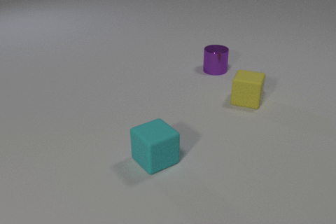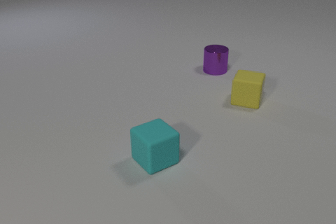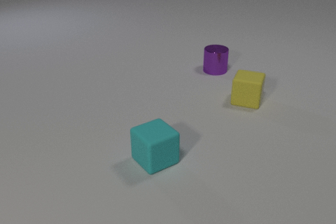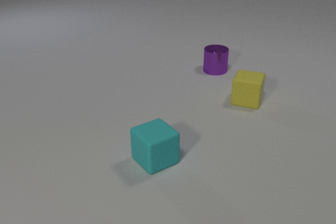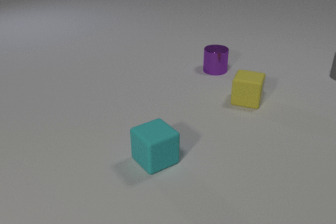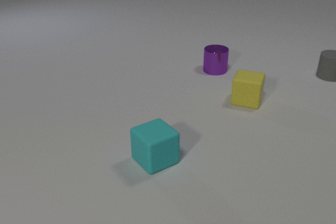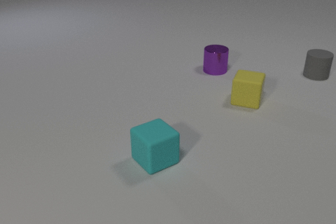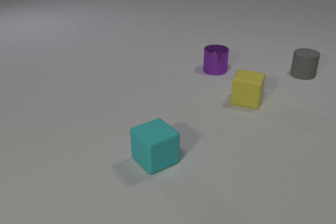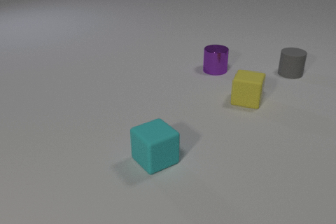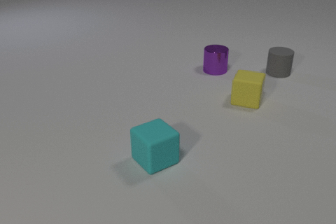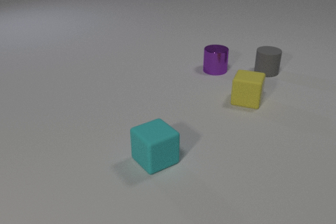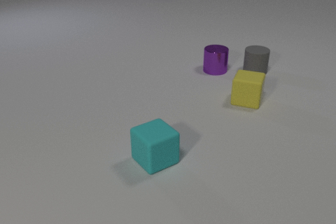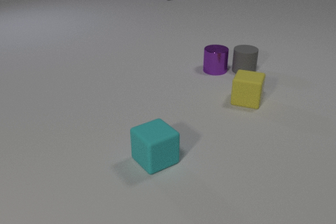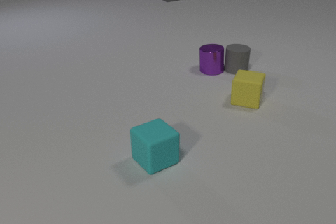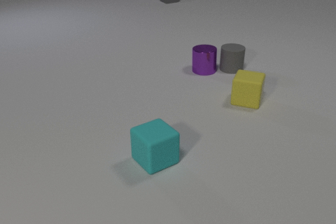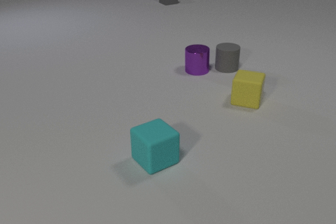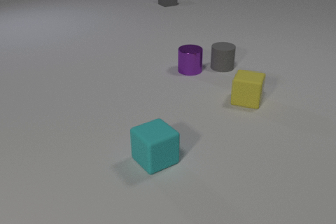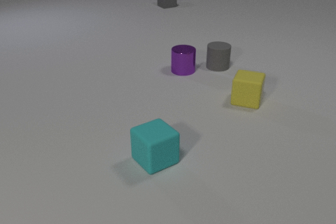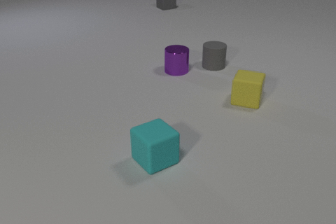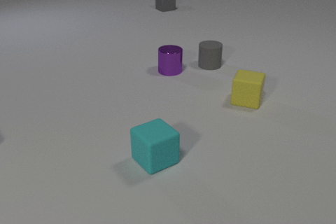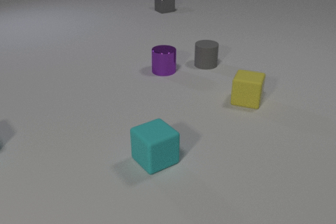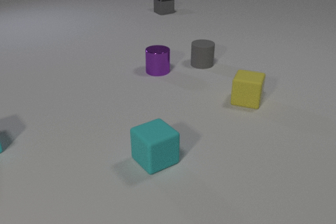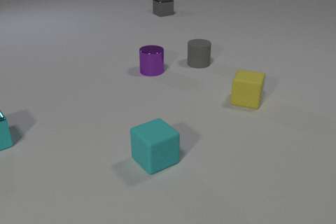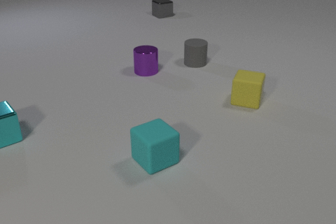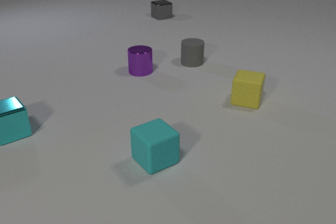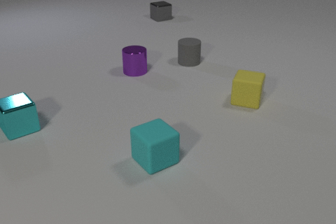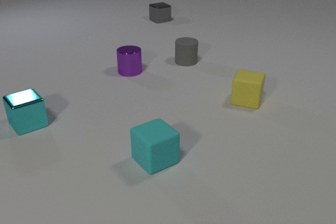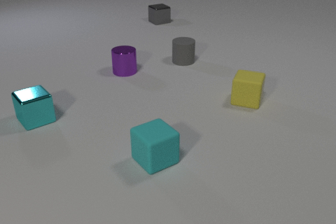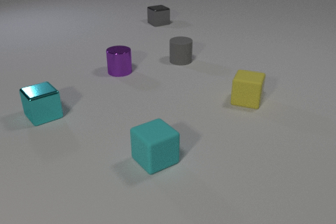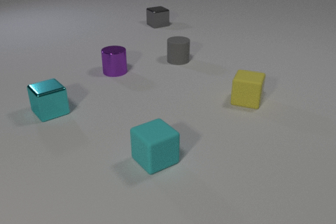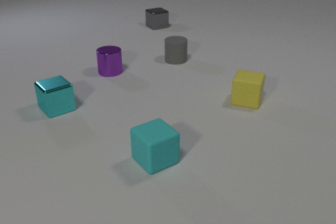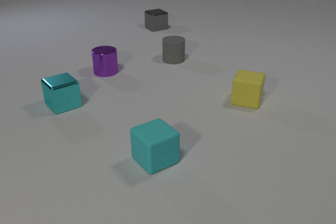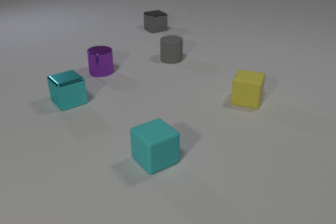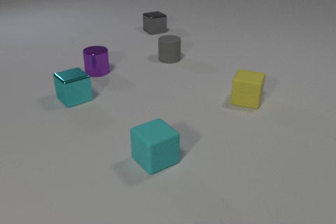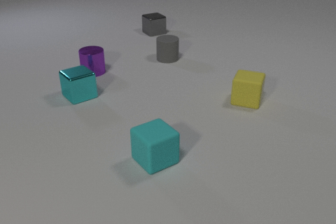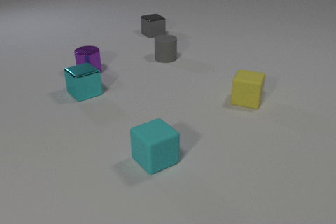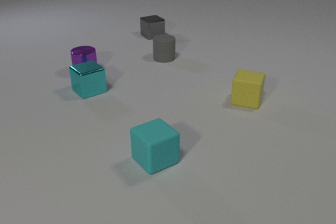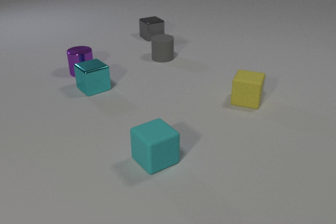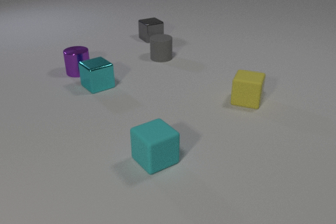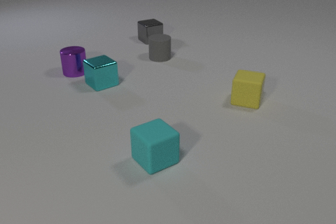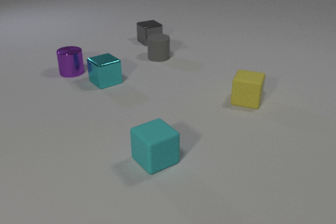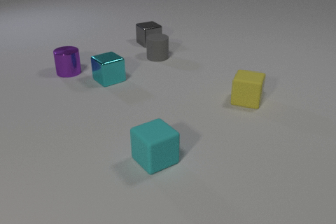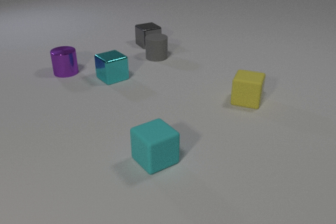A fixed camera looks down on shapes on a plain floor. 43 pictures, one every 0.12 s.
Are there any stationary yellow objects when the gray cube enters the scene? yes.
What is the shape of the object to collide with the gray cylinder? cylinder.
Are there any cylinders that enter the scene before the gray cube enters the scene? yes.
0.00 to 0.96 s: The gray rubber cylinder comes in at the right edge, slides to the left.
0.96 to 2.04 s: The gray rubber cylinder slides to the left. The purple metal cylinder slides to the left. The gray metal cube comes in at the top edge, slides toward the camera. The gray rubber cylinder and the purple metal cylinder collide.
2.04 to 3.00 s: The gray rubber cylinder slides to the left. The purple metal cylinder slides to the left. The gray metal cube slides toward the camera. The cyan metal cube comes in at the left edge, slides to the right and away from the camera.
3.00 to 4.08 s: The gray rubber cylinder slides to the left. The purple metal cylinder slides to the left. The gray metal cube slides toward the camera. The cyan metal cube slides to the right and away from the camera.
4.08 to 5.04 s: The gray rubber cylinder slides to the left and away from the camera. The purple metal cylinder slides to the left. The gray metal cube slides toward the camera. The cyan metal cube slides away from the camera and to the right.
